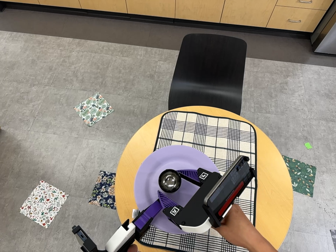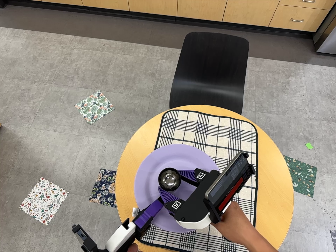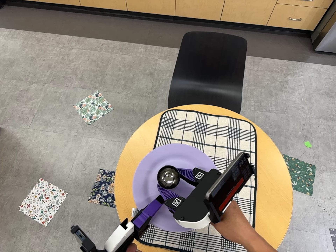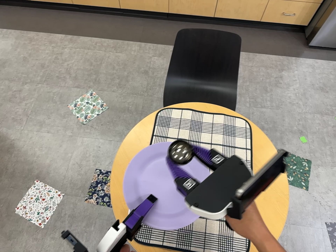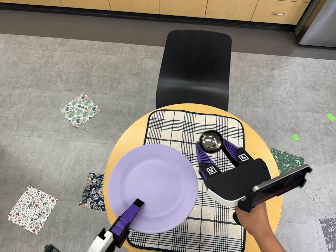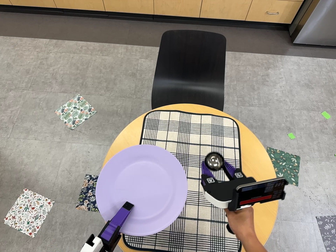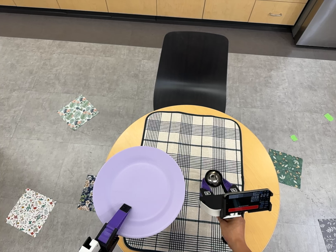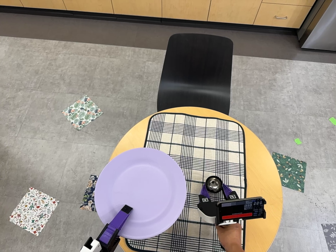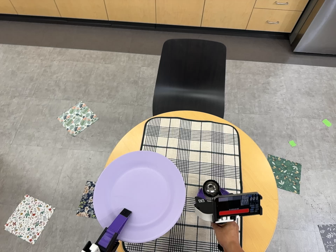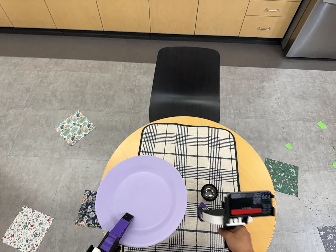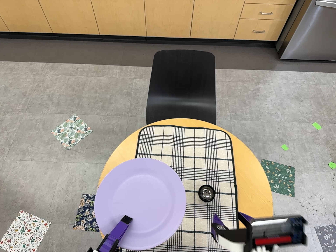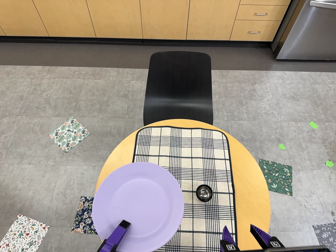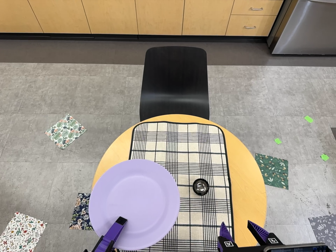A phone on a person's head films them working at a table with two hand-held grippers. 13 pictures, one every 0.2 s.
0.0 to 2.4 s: The camera travels to its right, about 5 cm, so close, fixed things drift to the left.
The film runs forward here.
